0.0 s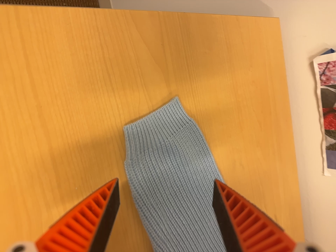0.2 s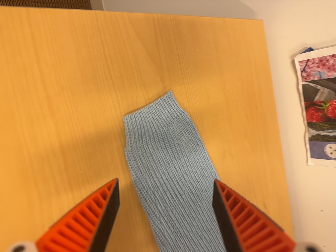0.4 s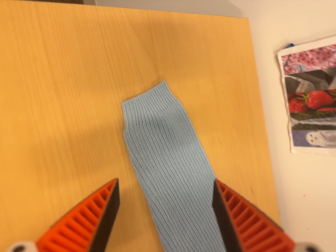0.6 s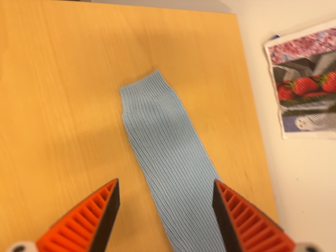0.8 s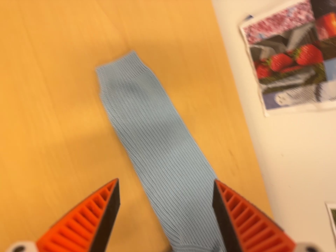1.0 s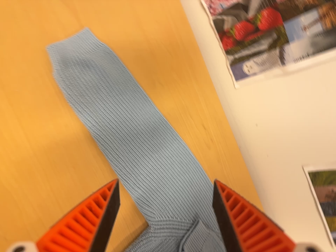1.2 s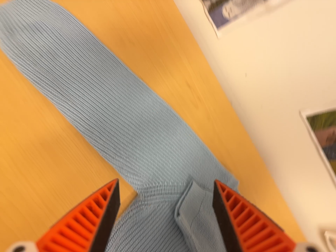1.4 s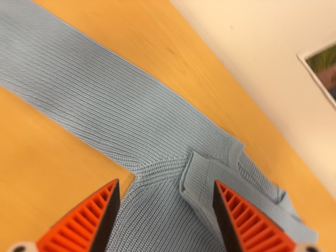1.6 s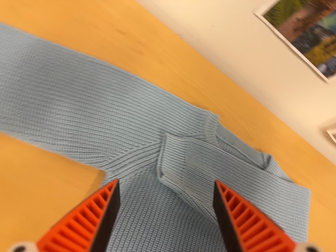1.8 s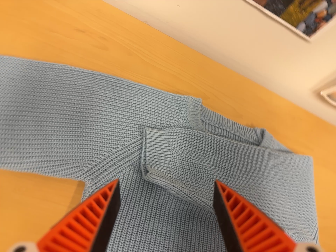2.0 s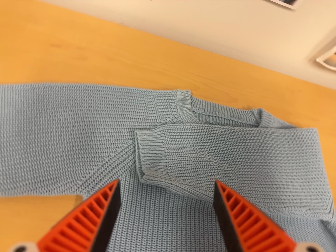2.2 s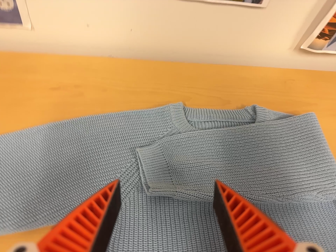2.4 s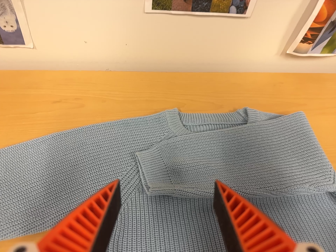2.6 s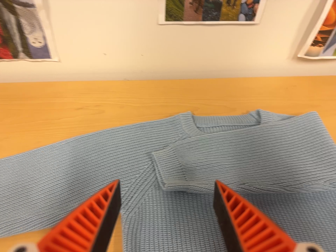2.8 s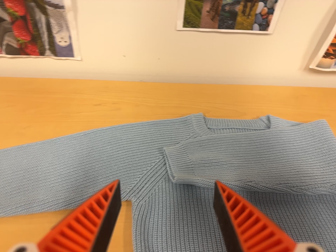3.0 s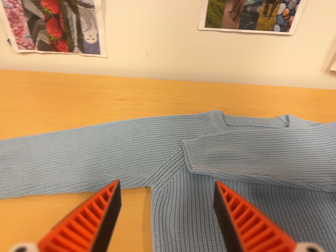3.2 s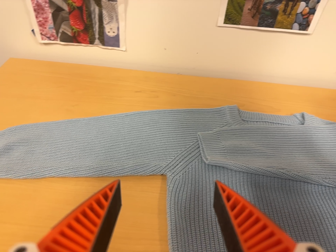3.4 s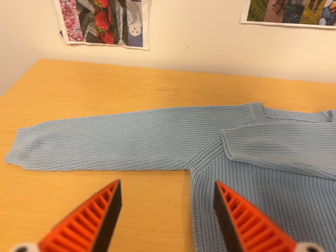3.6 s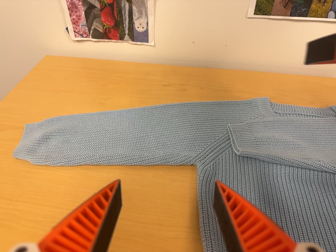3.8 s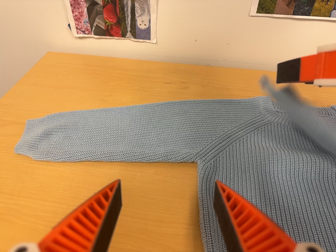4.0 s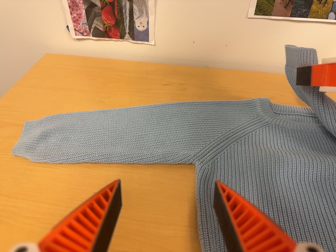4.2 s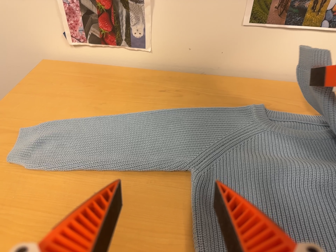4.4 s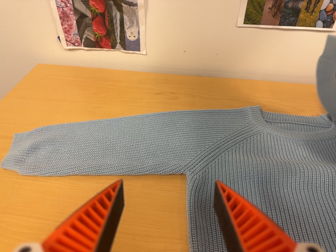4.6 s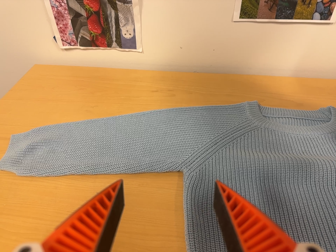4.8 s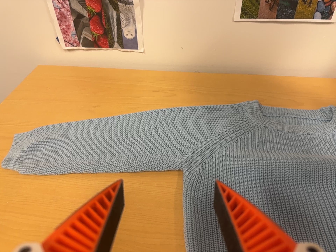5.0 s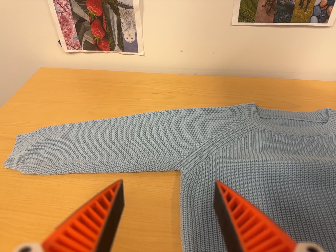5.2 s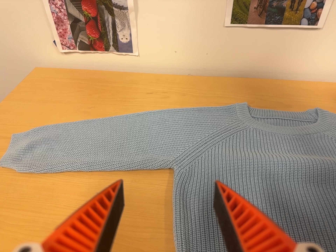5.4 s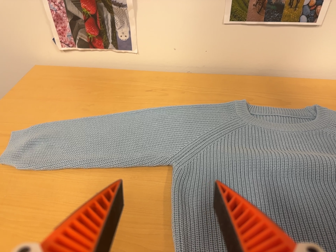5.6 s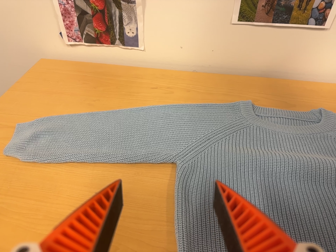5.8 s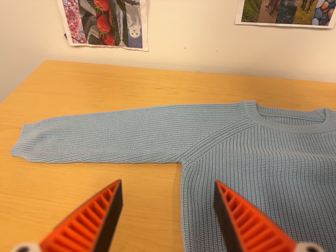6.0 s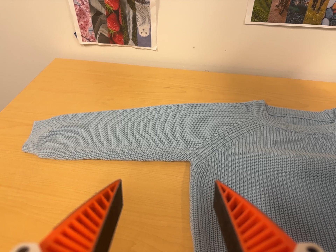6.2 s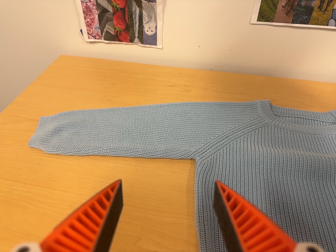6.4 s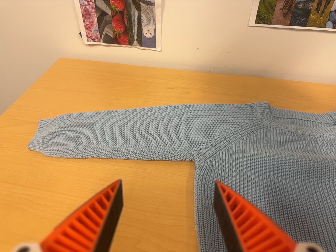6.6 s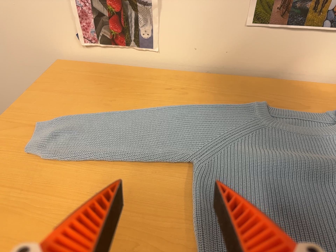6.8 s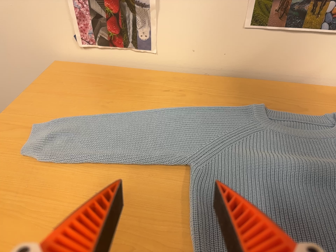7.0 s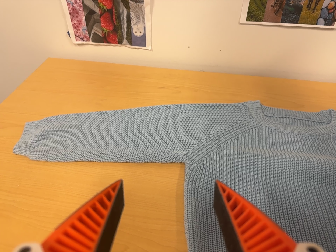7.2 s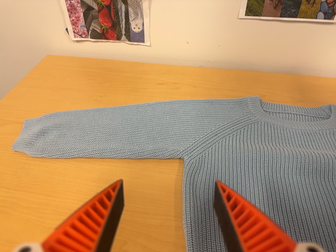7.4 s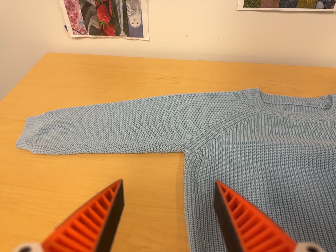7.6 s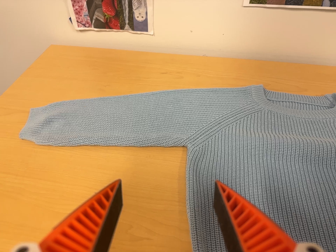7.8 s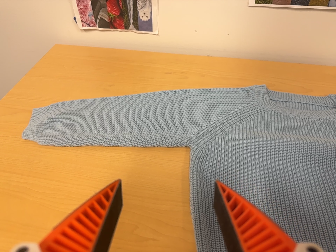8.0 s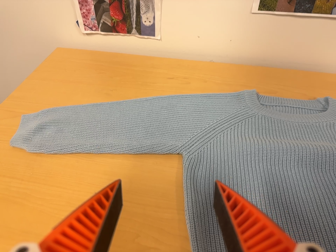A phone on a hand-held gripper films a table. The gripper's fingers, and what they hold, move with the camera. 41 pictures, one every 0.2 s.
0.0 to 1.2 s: The camera travels toward the bottom of its view and to its right, about 20 cm, so close, fixed things drift upward. It rolls about its line of sight by about 25 degrees, and the scene rotates counterclockwise.
1.2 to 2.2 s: The camera travels to its right and forward, about 16 cm, so close, fixed things drift to the left. It rolls about its line of sight by about 55 degrees, and the scene rotates counterclockwise.
2.2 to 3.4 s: The camera pans to its left by about 15 degrees. It travels toward the bottom of its view and backward, about 14 cm. Its aim tips toward the top of its view by about 10 degrees.
3.4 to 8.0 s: The camera shifts only a little, or ends up much as it began.
The film runs backward here.
